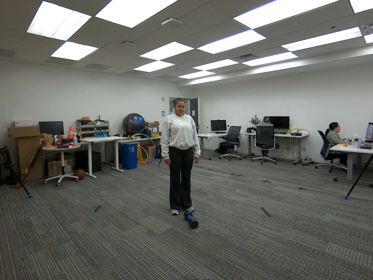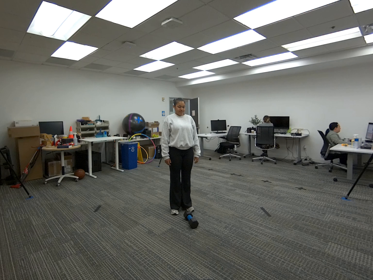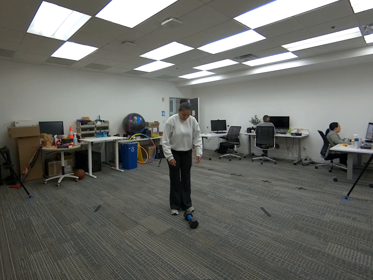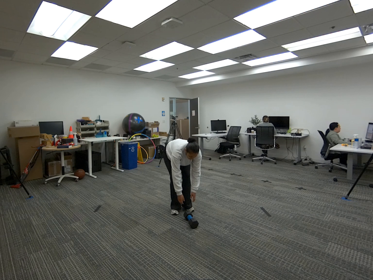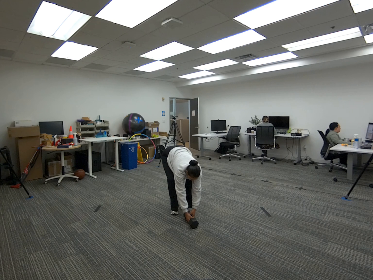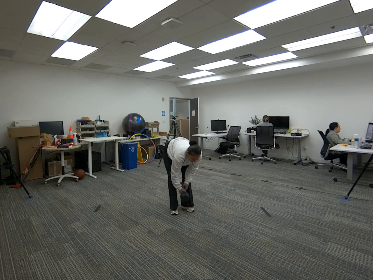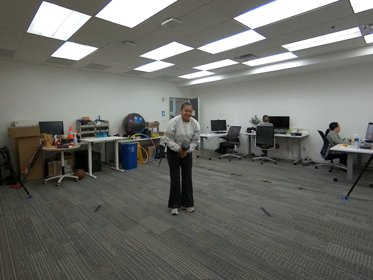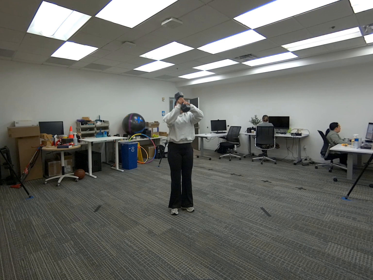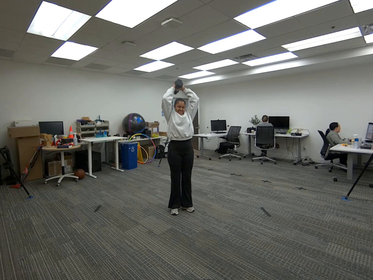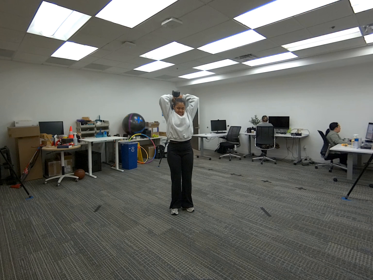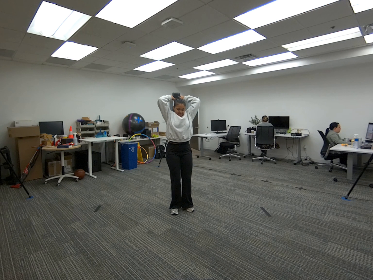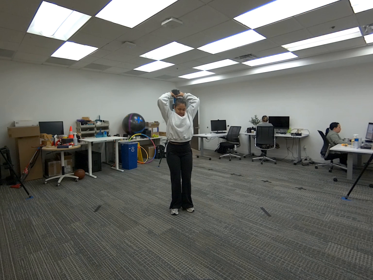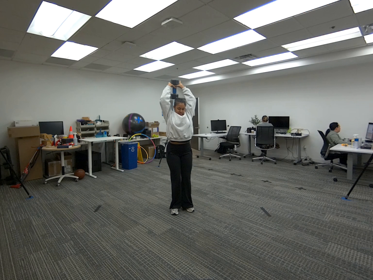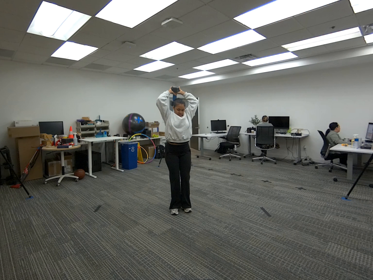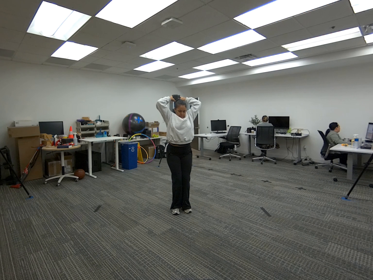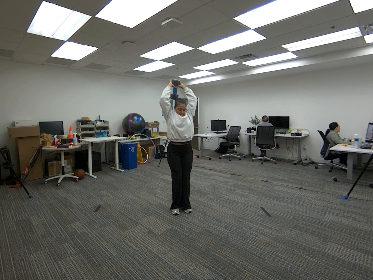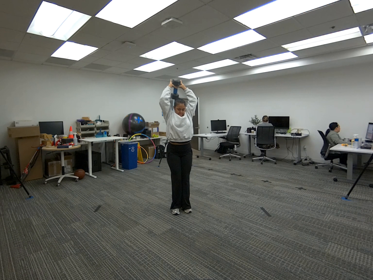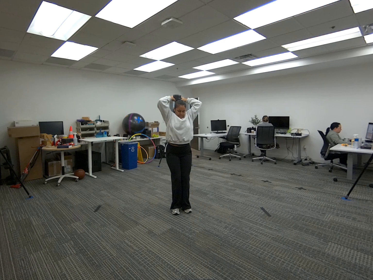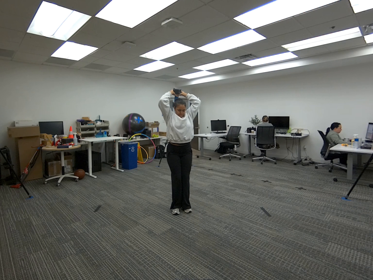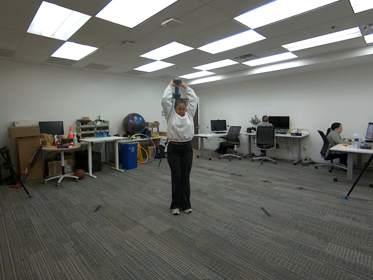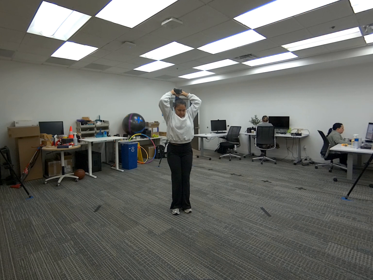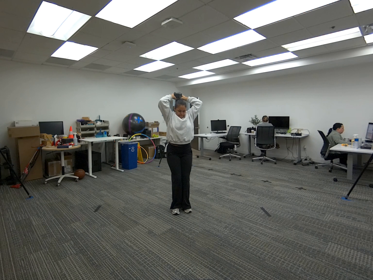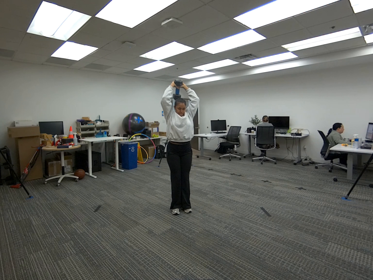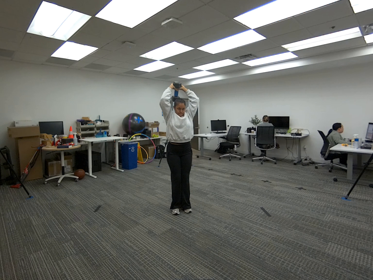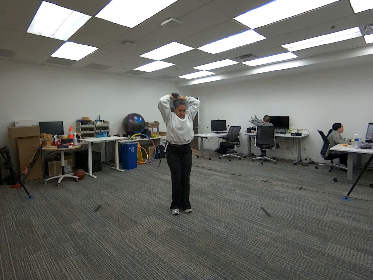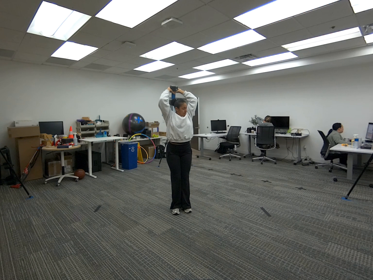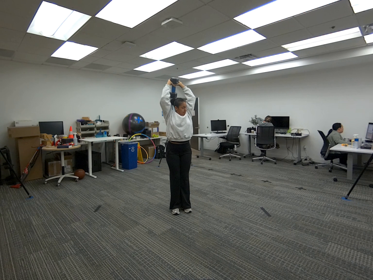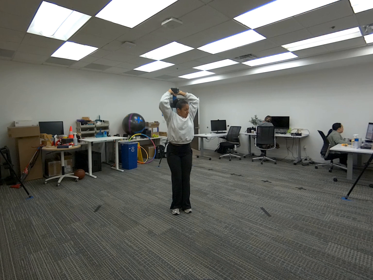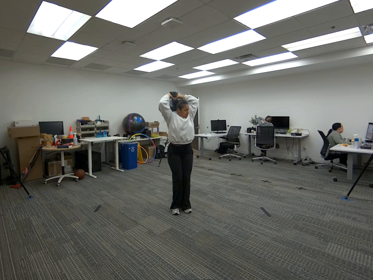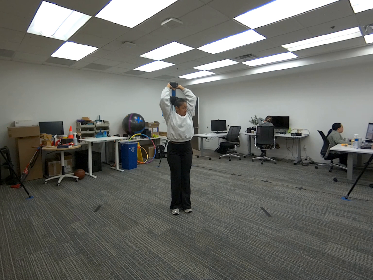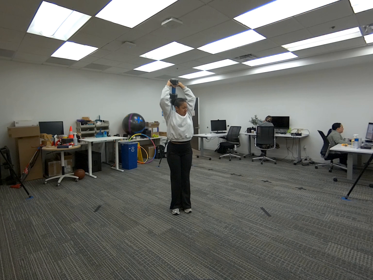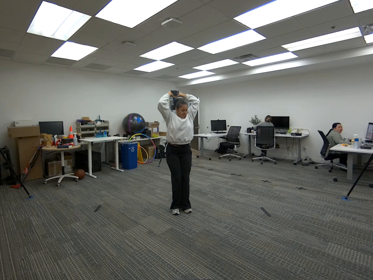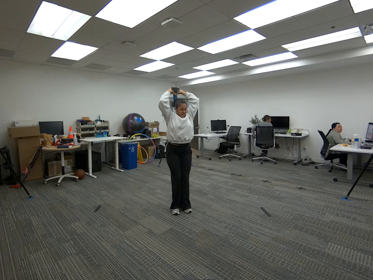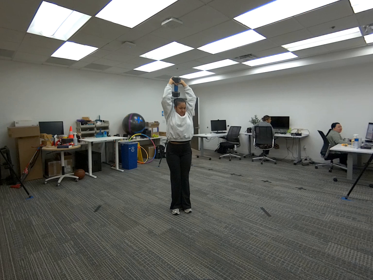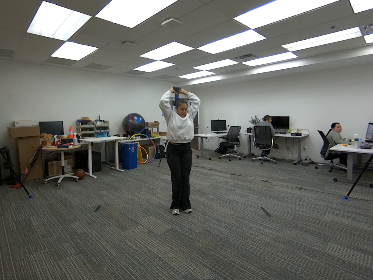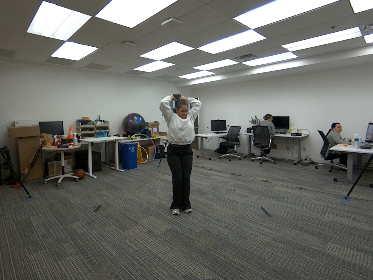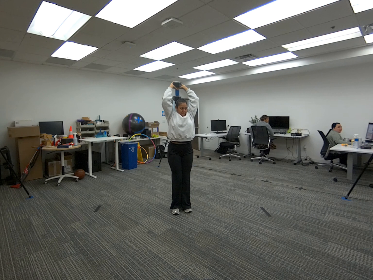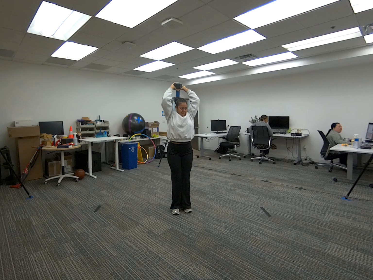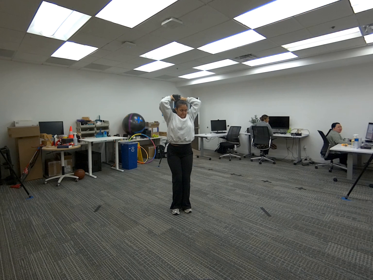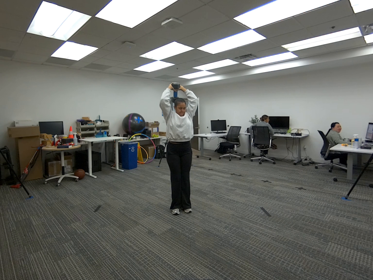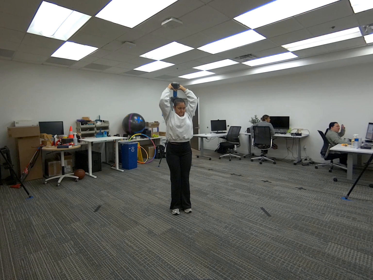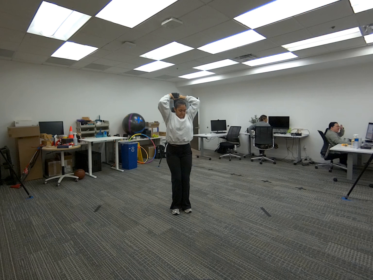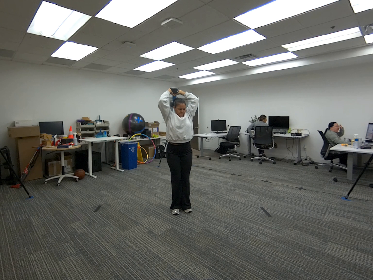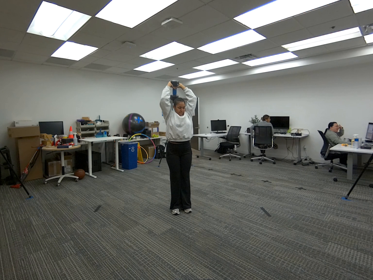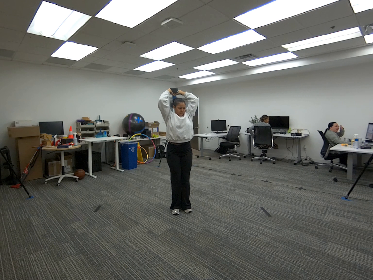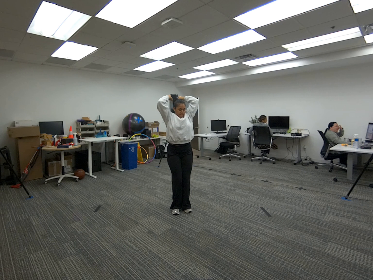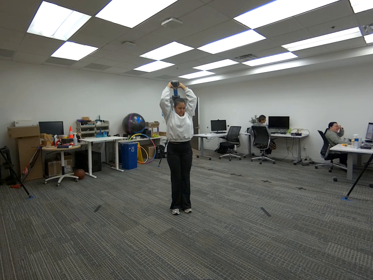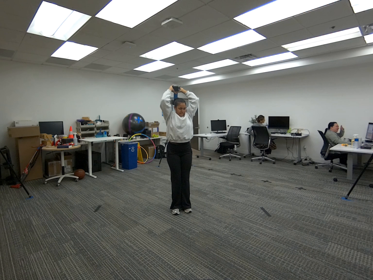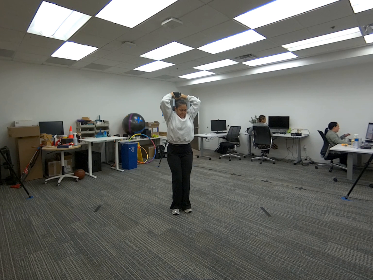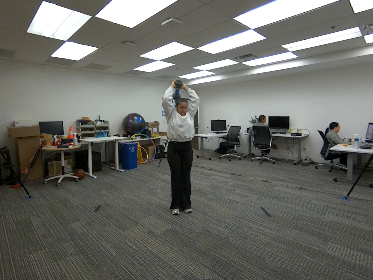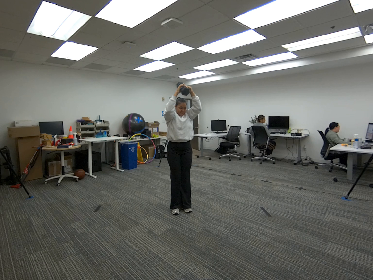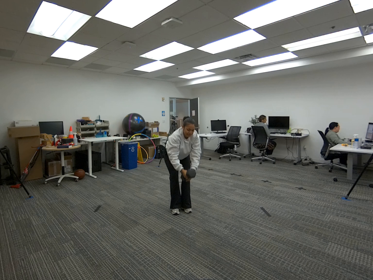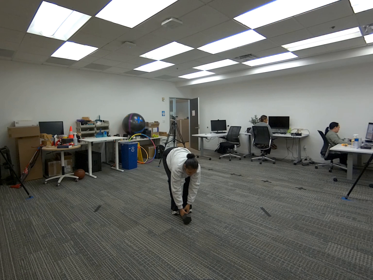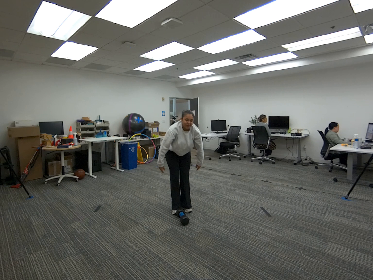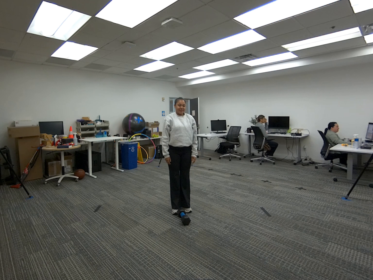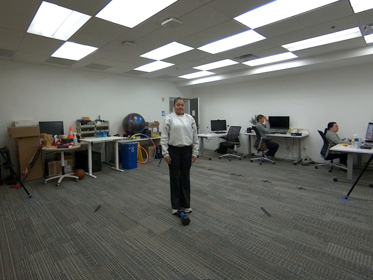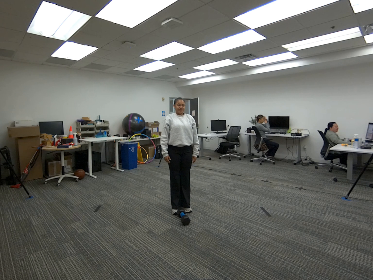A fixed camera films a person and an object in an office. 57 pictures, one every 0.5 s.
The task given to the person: Pick up the dumbbell with both hands and lift it overhead, elbows close to your head. Lower it behind your head, then extend elbows to raise it back up. Repeat until finished, then place the dumbbell on the ground.
